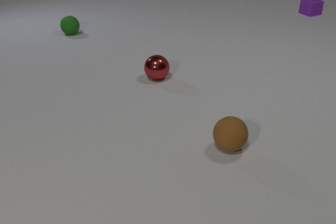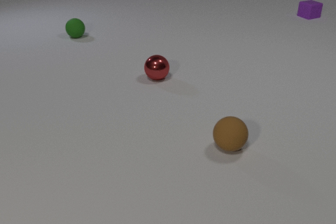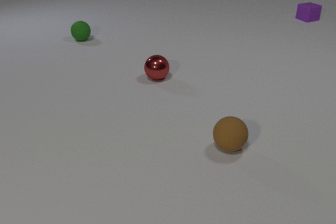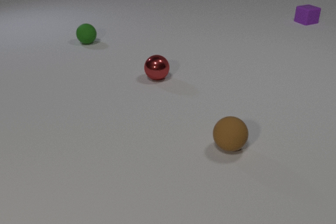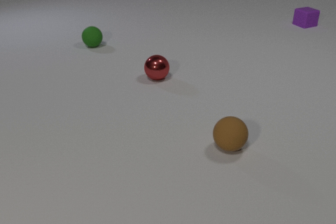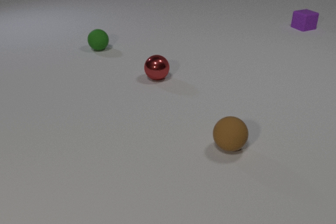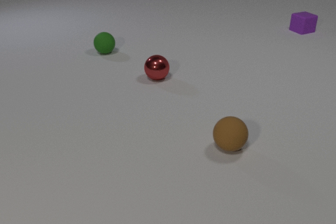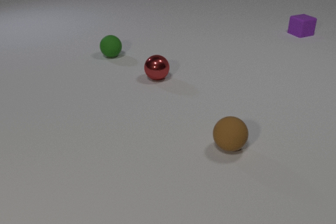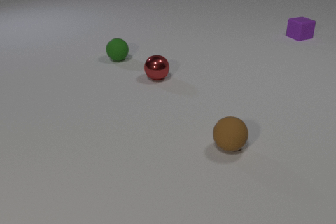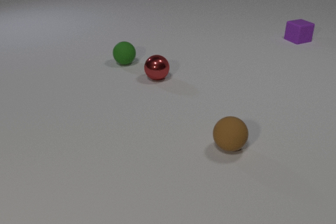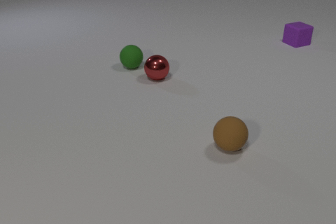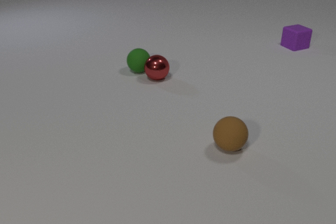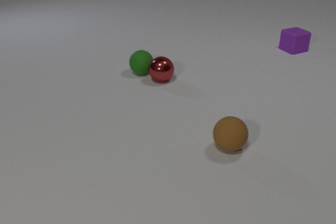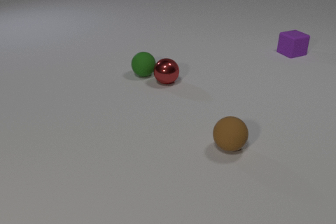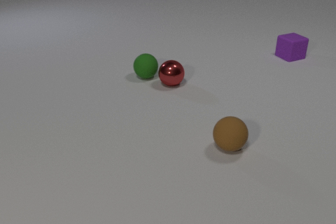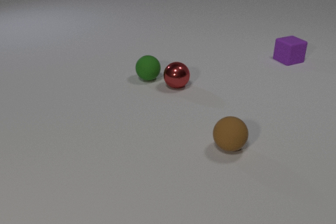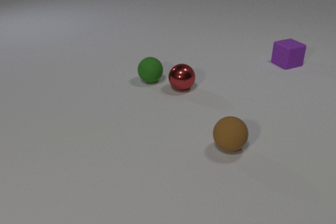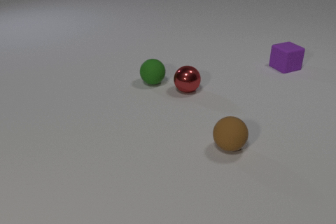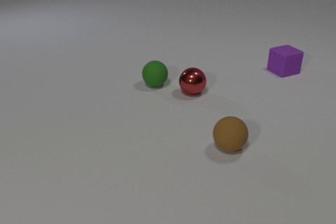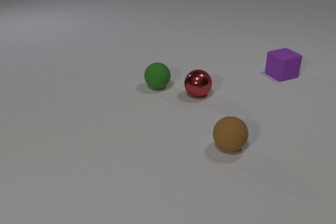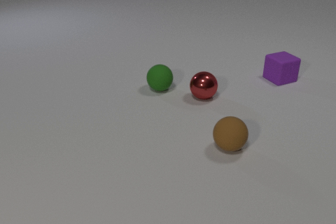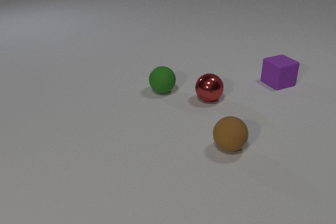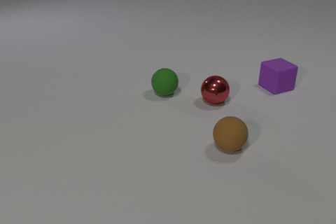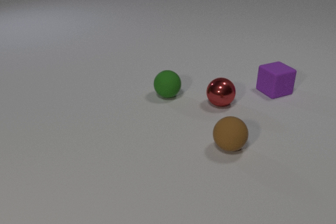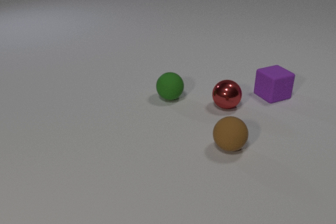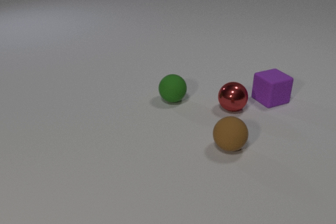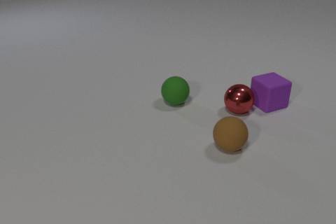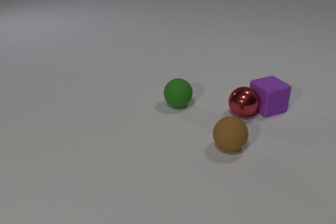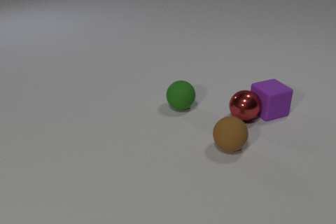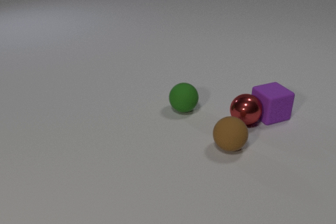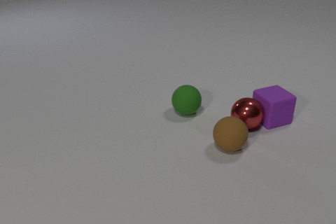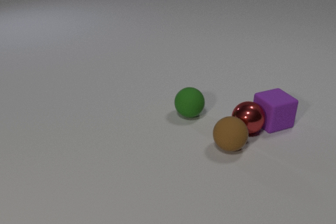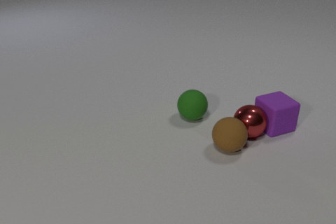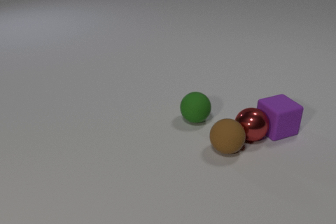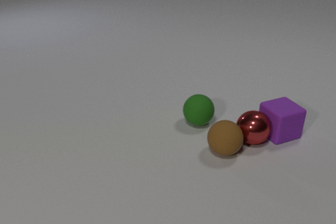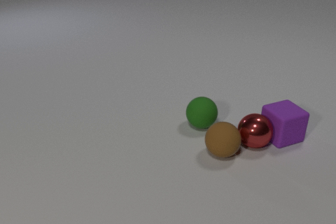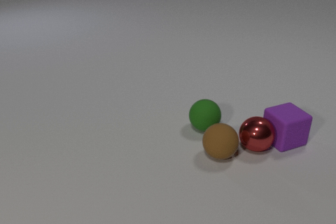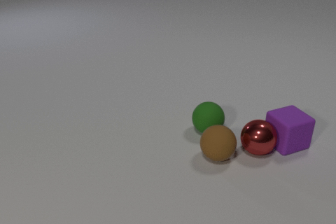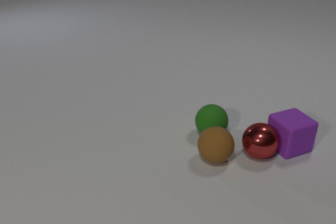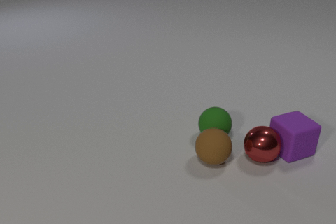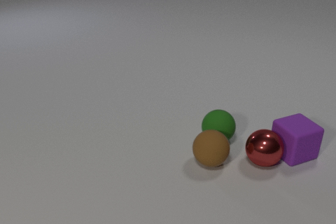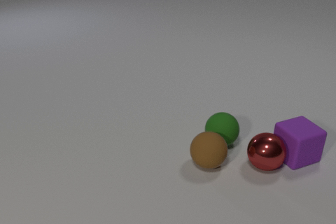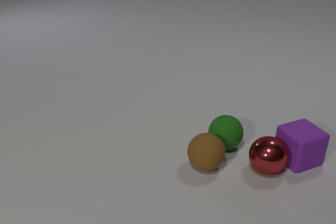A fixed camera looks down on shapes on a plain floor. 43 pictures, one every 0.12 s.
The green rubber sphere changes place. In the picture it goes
toward the camera.
The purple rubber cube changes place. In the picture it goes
toward the camera.
0.00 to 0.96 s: The green rubber sphere rolls toward the camera and to the right. The purple rubber cube slides toward the camera.
0.96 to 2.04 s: The green rubber sphere rolls toward the camera and to the right. The red metal sphere rolls to the right and toward the camera. The purple rubber cube slides toward the camera. The green rubber sphere and the red metal sphere collide.
2.04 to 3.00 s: The green rubber sphere rolls toward the camera and to the right. The red metal sphere rolls to the right and toward the camera. The purple rubber cube slides toward the camera.
3.00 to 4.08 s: The green rubber sphere rolls toward the camera and to the right. The red metal sphere rolls toward the camera. The brown rubber sphere rolls toward the camera. The purple rubber cube slides toward the camera. The red metal sphere and the purple rubber cube collide. The red metal sphere and the brown rubber sphere collide.
4.08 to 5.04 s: The green rubber sphere rolls toward the camera and to the right. The red metal sphere rolls toward the camera. The brown rubber sphere rolls toward the camera and to the left. The purple rubber cube slides toward the camera and to the right.
What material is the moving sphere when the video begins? rubber.
How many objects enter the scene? 0.
How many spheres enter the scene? 0.
